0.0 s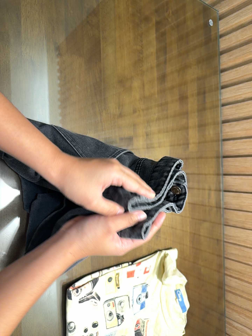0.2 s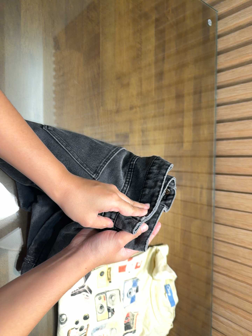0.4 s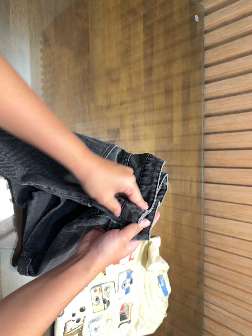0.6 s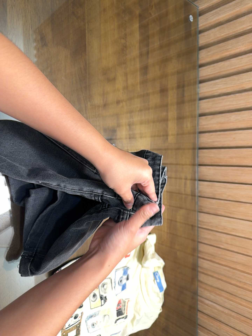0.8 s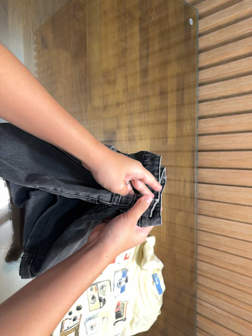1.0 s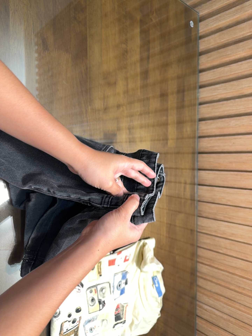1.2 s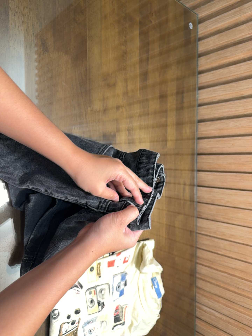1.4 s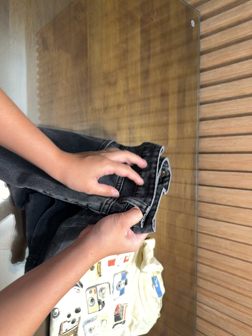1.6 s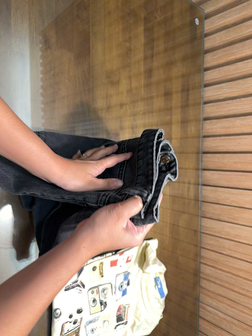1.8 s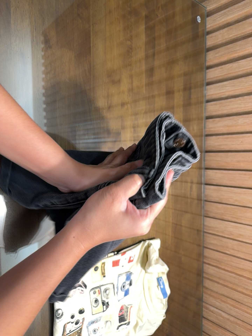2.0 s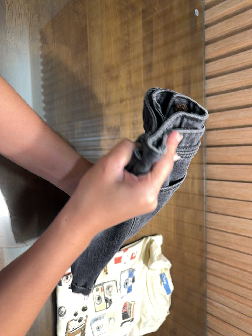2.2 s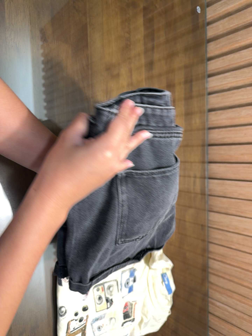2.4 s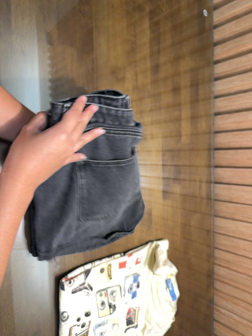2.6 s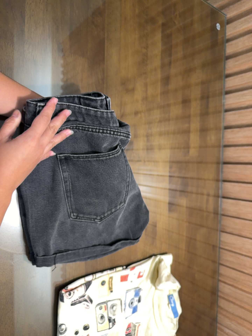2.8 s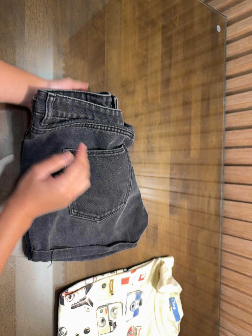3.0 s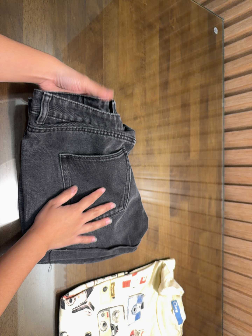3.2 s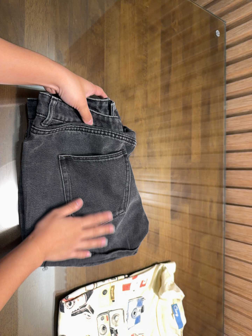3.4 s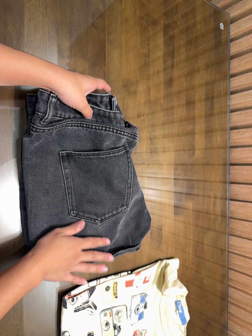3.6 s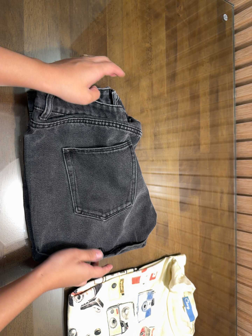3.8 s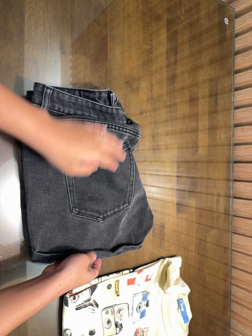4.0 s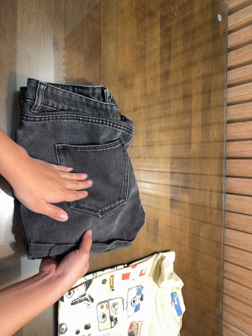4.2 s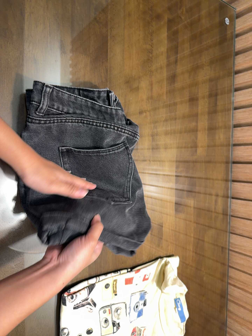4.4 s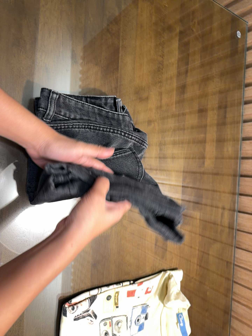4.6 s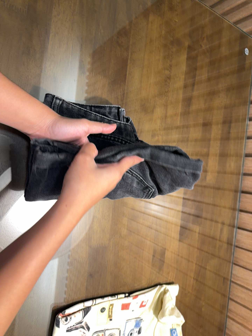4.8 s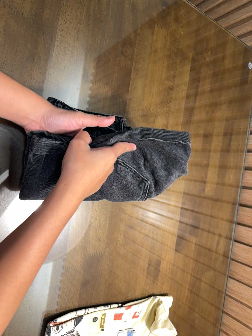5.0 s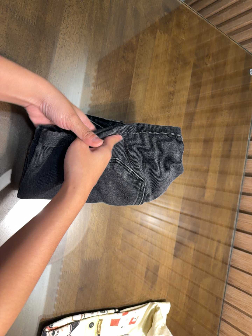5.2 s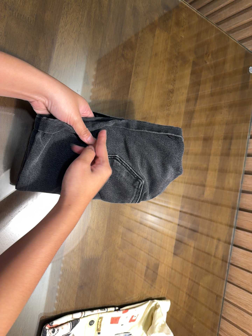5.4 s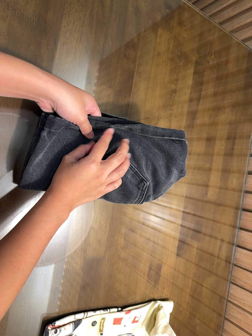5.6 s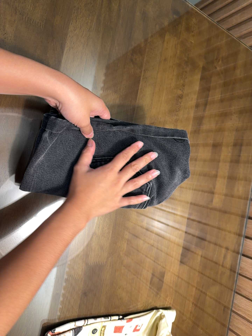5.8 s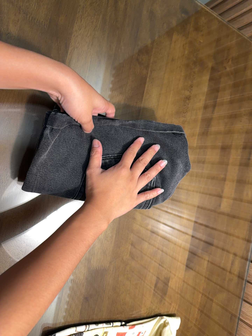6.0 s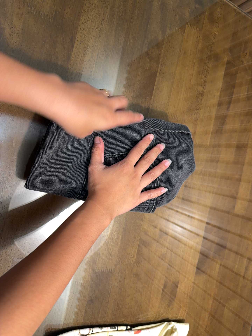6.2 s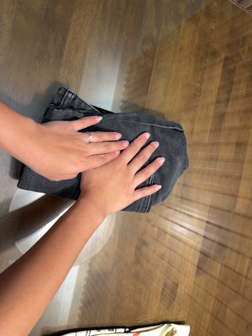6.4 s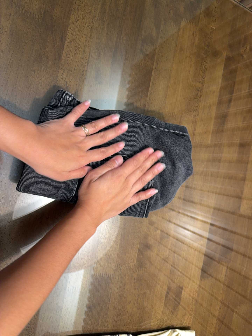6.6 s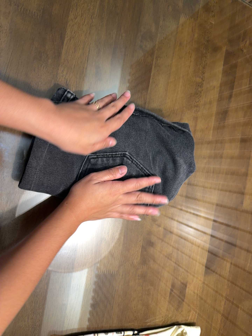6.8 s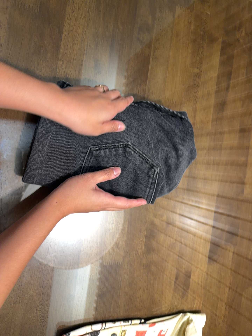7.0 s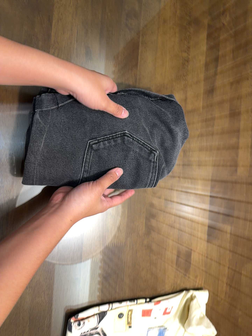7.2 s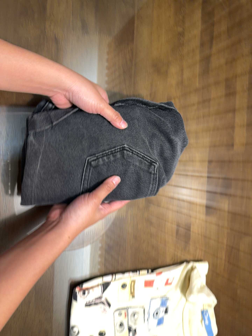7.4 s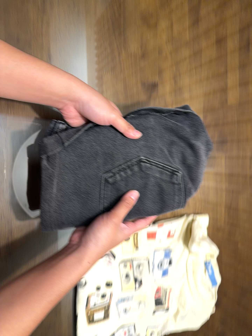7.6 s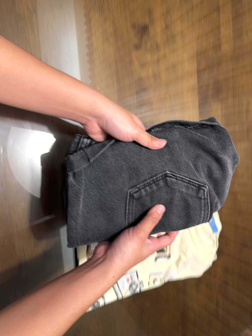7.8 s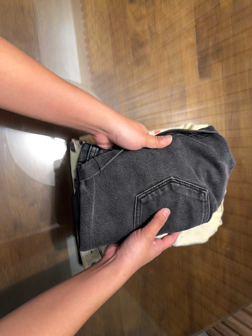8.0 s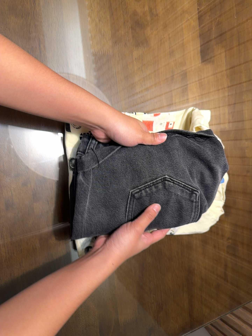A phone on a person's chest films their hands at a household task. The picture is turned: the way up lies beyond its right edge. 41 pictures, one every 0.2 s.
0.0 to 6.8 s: The scene slides to the right, as the camera pans about 15 degrees to its left. It travels forward and to its right, about 10 cm, so what stands in front looms larger. It rolls about its line of sight by about 10 degrees, and the scene rotates clockwise.
6.8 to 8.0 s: The camera travels toward the bottom of its view, about 32 cm, so close, fixed things drift upward. It rolls about its line of sight by about 15 degrees, and the scene rotates counterclockwise.
The film runs forward here.
